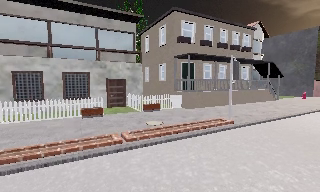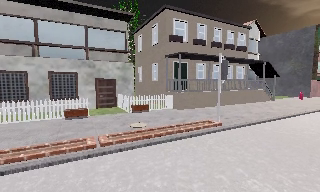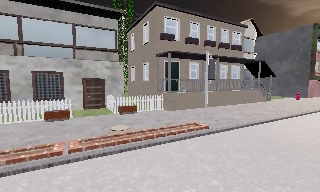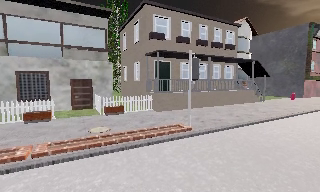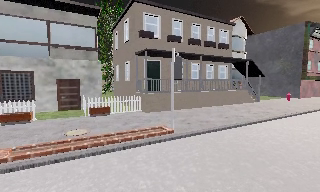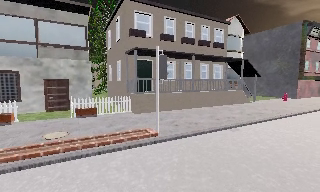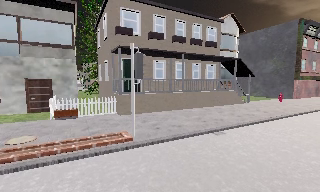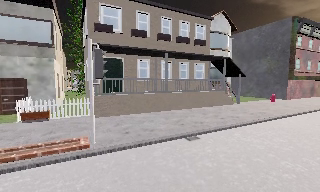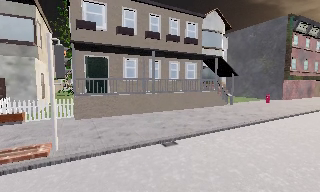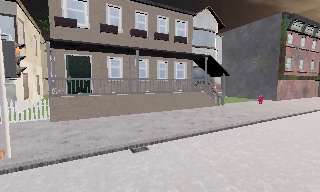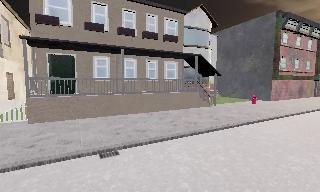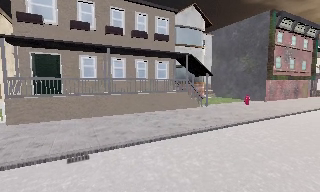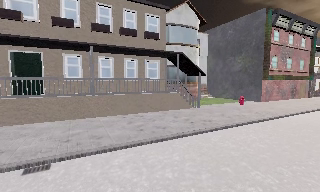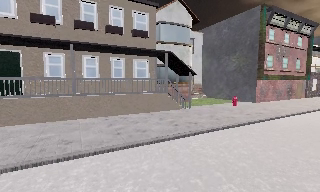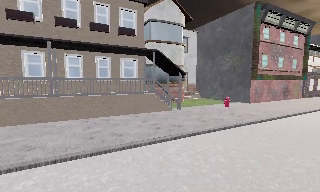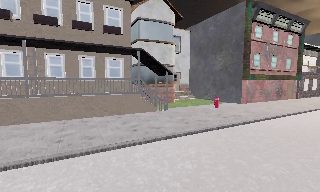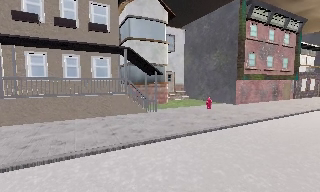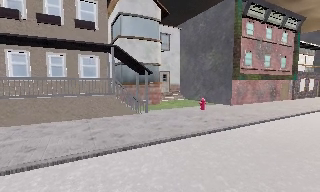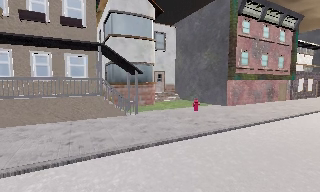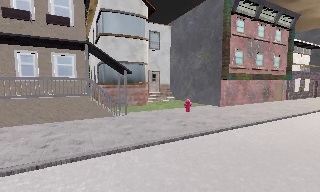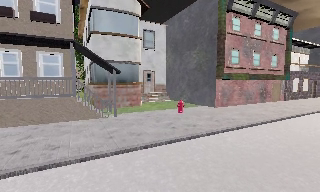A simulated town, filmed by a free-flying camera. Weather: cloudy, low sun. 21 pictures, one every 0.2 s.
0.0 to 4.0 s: The camera travels to its right and forward, about 17 m, so close, fixed things drift to the left.
The film runs forward here.
